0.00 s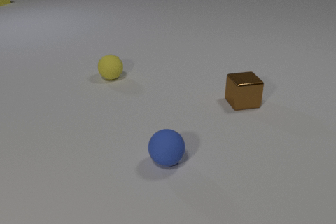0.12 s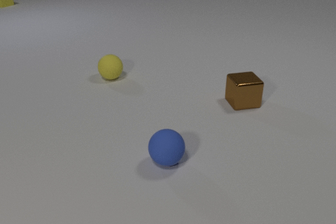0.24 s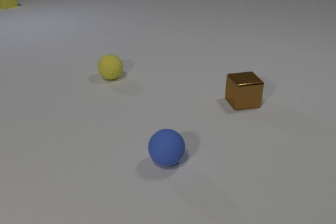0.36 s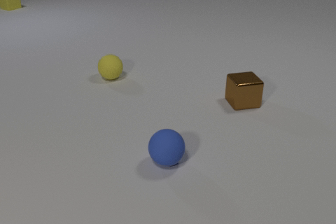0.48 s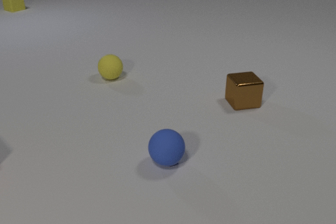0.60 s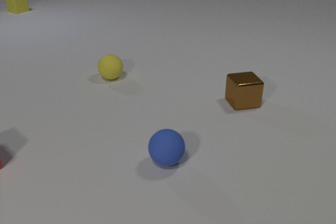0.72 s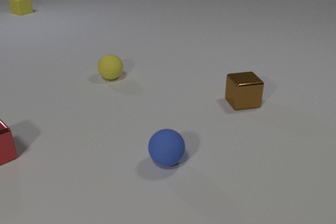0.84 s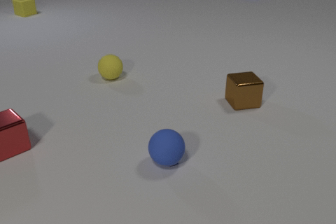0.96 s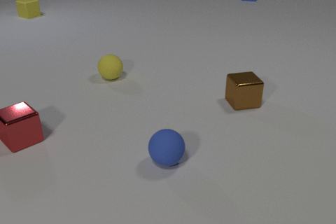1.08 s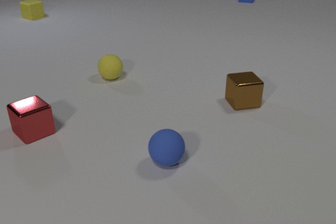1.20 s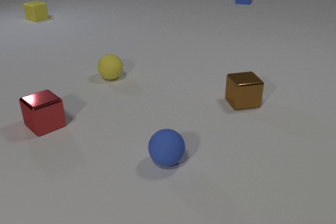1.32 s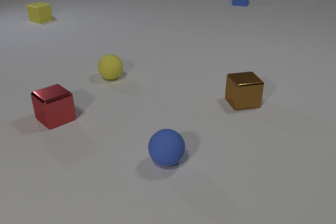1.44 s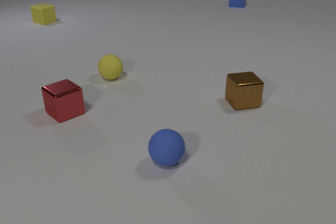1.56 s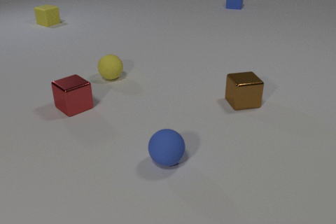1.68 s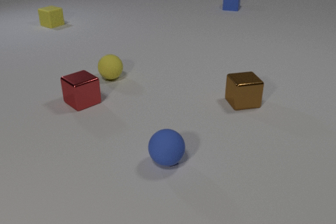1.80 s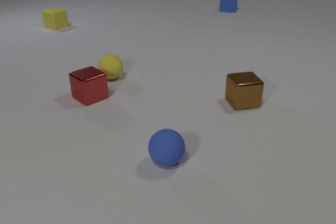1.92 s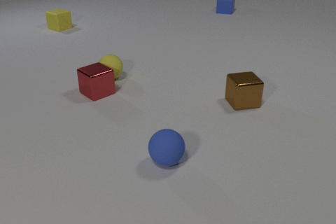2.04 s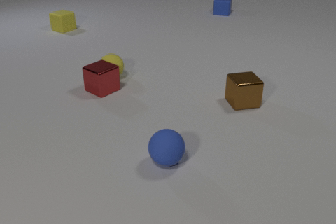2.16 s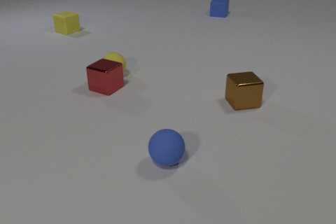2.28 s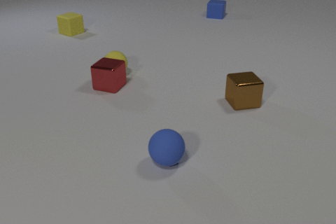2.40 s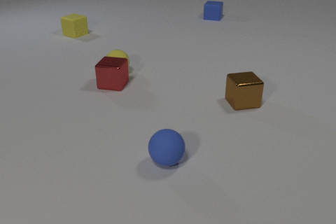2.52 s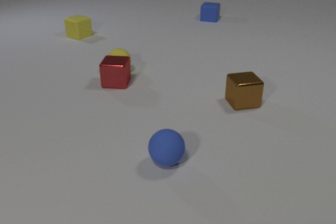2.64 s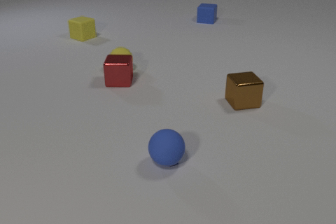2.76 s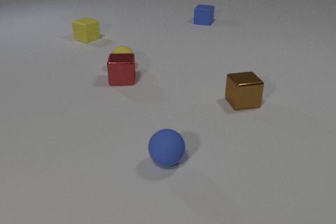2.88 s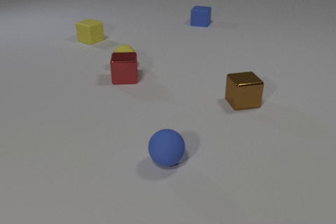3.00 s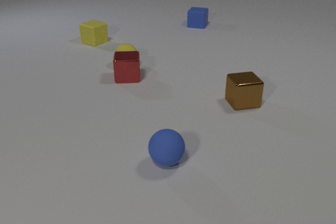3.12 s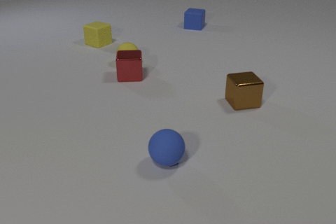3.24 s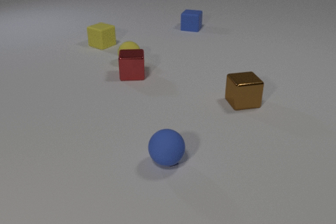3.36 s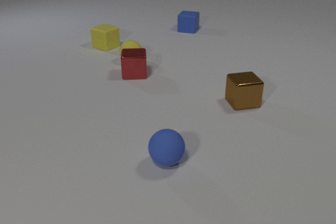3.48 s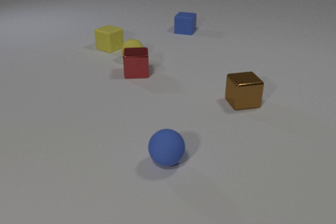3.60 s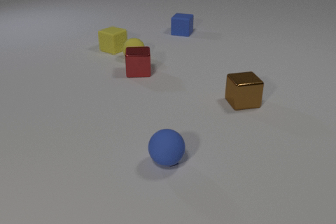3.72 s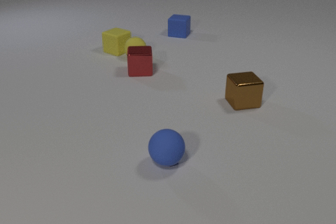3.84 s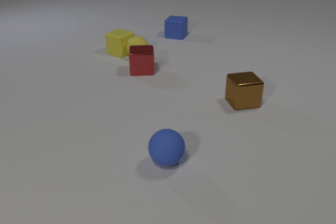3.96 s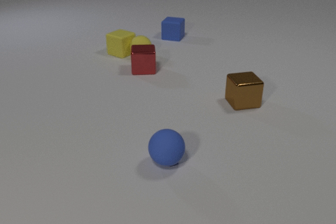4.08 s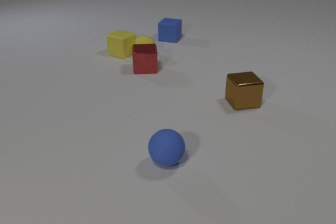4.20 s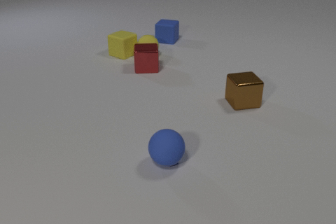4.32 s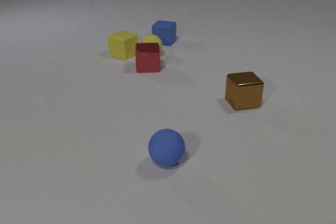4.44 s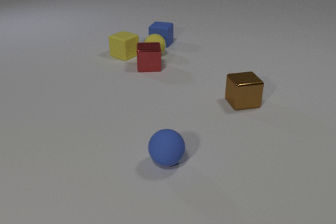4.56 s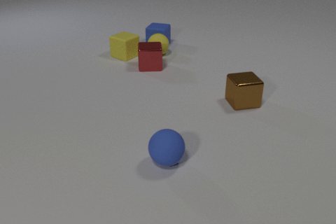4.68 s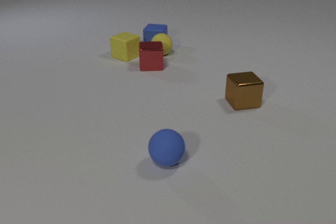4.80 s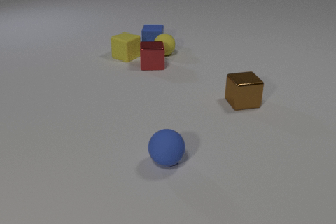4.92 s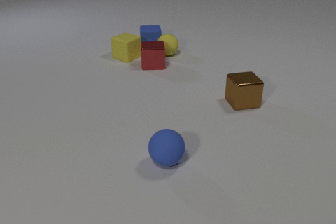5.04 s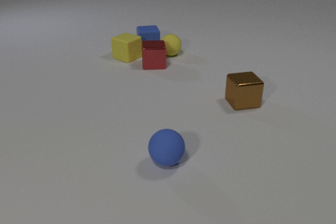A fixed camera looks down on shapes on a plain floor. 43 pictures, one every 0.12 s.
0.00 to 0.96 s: The red metal cube comes in at the left edge, slides to the right and away from the camera. The yellow rubber cube slides toward the camera and to the right. The blue rubber cube comes in at the top edge, slides toward the camera and to the left.
0.96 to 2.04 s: The red metal cube slides away from the camera and to the right. The yellow rubber cube slides toward the camera and to the right. The blue rubber cube slides toward the camera and to the left. The red metal cube and the yellow rubber sphere collide.
2.04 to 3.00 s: The red metal cube slides to the right and away from the camera, spins so that its near face slides to the right, counterclockwise seen from above. The yellow rubber sphere rolls away from the camera and to the right. The yellow rubber cube slides toward the camera and to the right. The blue rubber cube slides toward the camera and to the left.
3.00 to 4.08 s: The red metal cube slides away from the camera and to the right. The yellow rubber sphere rolls away from the camera and to the right. The yellow rubber cube slides toward the camera and to the right. The blue rubber cube slides toward the camera and to the left. The yellow rubber sphere and the yellow rubber cube collide.
4.08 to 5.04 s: The red metal cube slides away from the camera and to the right. The yellow rubber sphere rolls to the right. The yellow rubber cube slides toward the camera and to the right. The blue rubber cube slides toward the camera and to the left, spins counterclockwise seen from above by about 30 degrees, its near face sliding to the right. The yellow rubber sphere and the blue rubber cube collide.
What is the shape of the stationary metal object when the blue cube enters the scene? cube.
What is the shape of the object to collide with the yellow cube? sphere.
Are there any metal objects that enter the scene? yes.
